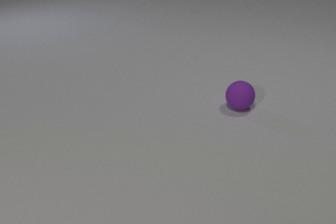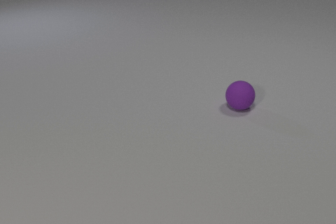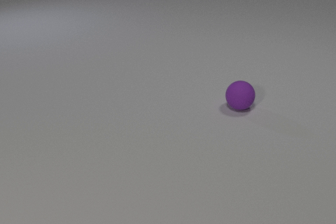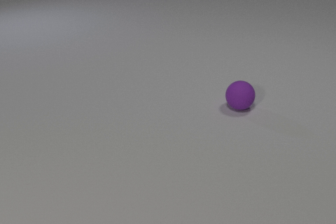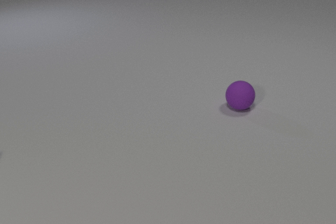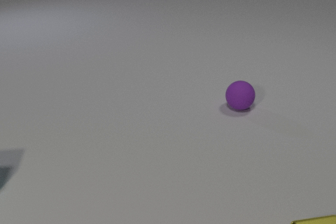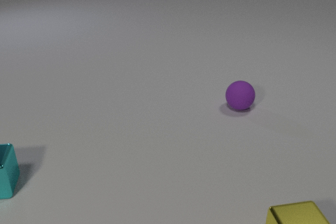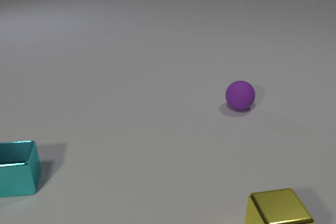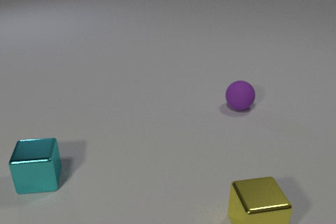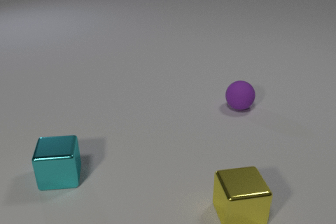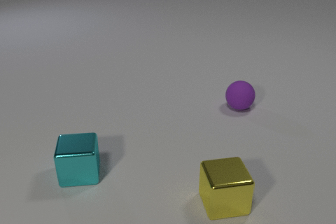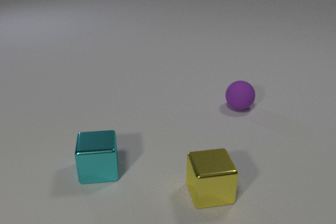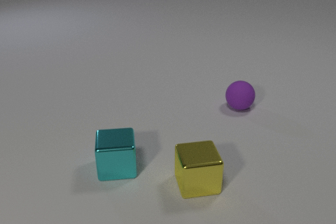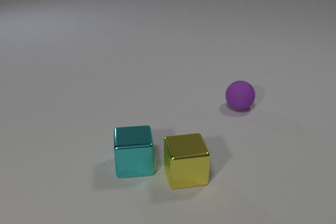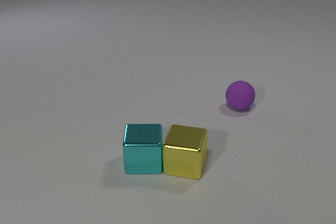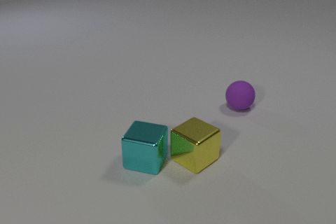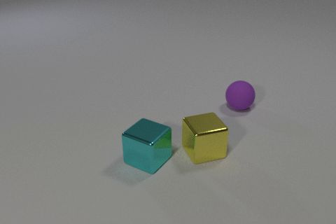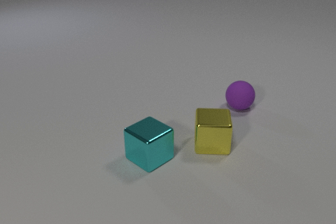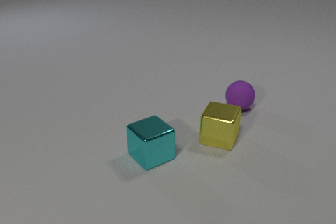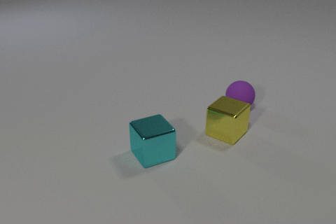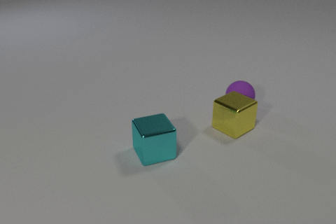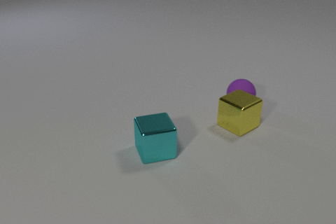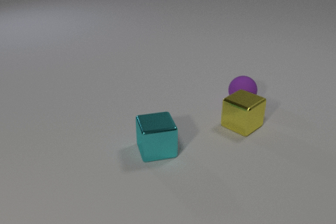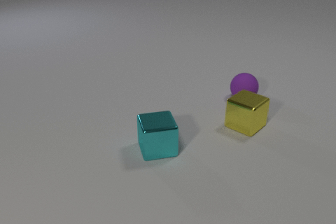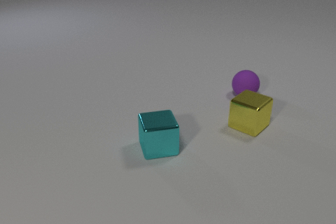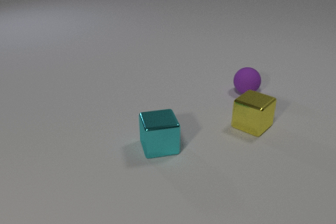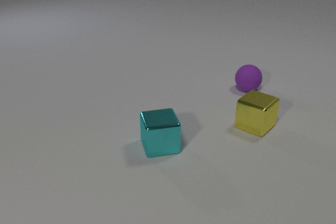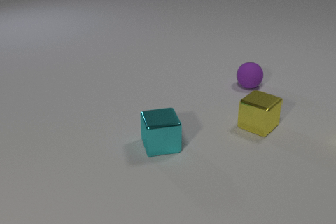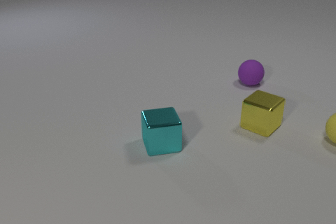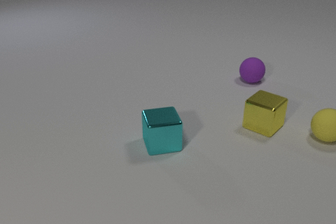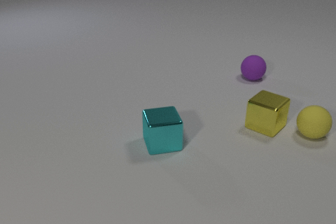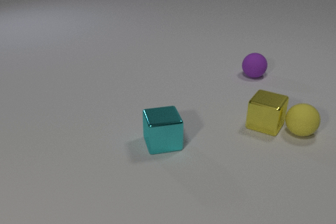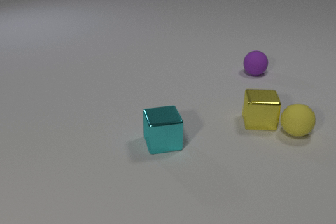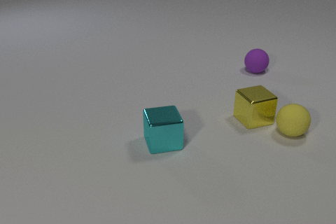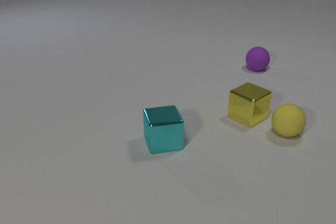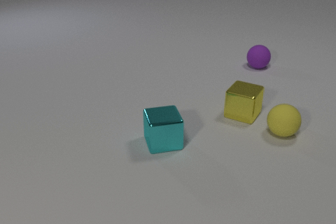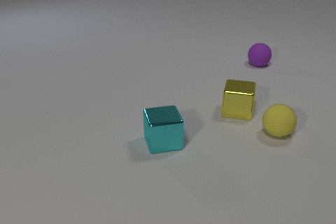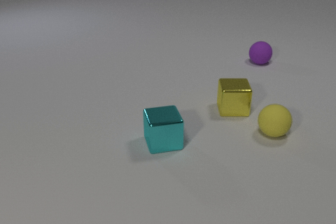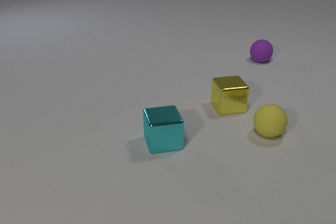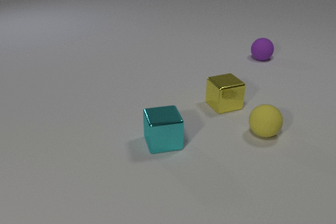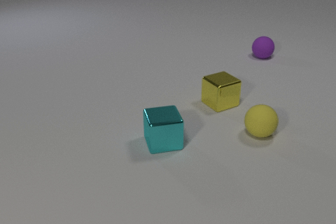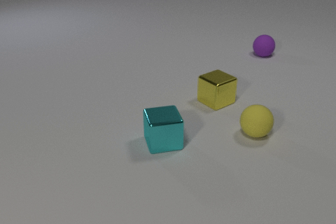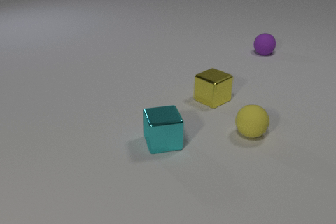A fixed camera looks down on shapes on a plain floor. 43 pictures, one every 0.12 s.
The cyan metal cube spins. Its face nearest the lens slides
to the left.
The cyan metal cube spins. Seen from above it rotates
clockwise.
0.00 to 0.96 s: The cyan metal cube comes in at the left edge, slides to the right. The yellow metal cube comes in at the bottom edge, slides to the left and away from the camera.
0.96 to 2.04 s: The cyan metal cube slides to the right, spins clockwise seen from above by about 45 degrees, its near face sliding to the left. The yellow metal cube slides away from the camera and to the left, spins so that its near face slides to the left, clockwise seen from above. The cyan metal cube and the yellow metal cube collide.
2.04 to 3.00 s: The cyan metal cube slides away from the camera and to the right, spins so that its near face slides to the left, clockwise seen from above. The yellow metal cube slides away from the camera and to the right, spins so that its near face slides to the left, clockwise seen from above. The purple rubber sphere rolls away from the camera. The yellow metal cube and the purple rubber sphere collide.
3.00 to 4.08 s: The cyan metal cube slides away from the camera. The yellow metal cube slides away from the camera, spins so that its near face slides to the right, counterclockwise seen from above. The purple rubber sphere rolls away from the camera. The yellow rubber sphere comes in at the right edge, rolls to the left. The yellow metal cube and the yellow rubber sphere collide.
4.08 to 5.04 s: The yellow metal cube slides to the left and away from the camera, spins so that its near face slides to the right, counterclockwise seen from above. The purple rubber sphere rolls away from the camera. The yellow rubber sphere rolls to the left.
What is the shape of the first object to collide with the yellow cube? cube.
How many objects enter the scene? 3.
How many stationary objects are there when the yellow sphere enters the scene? 0.
